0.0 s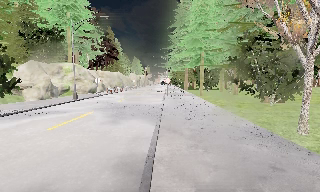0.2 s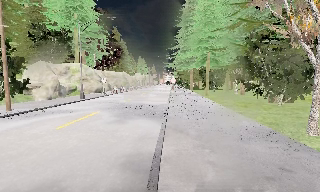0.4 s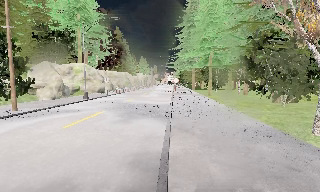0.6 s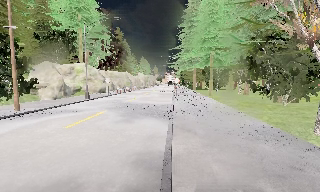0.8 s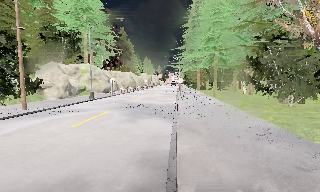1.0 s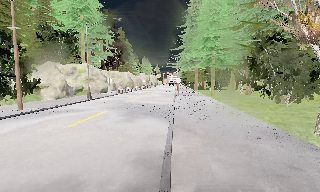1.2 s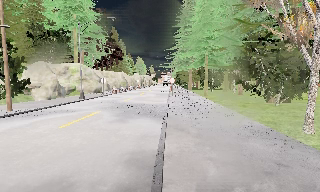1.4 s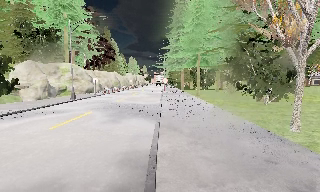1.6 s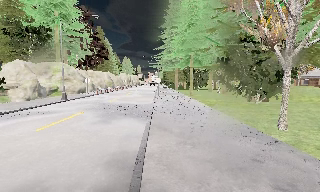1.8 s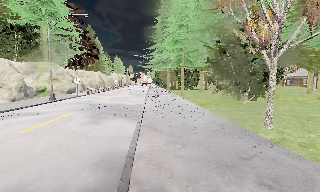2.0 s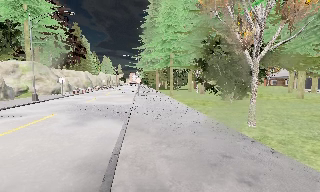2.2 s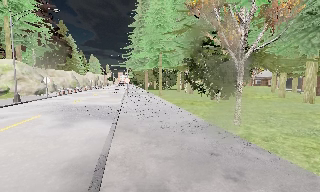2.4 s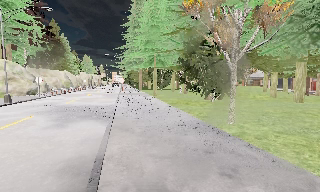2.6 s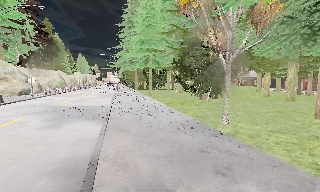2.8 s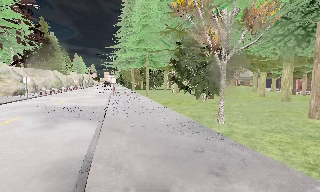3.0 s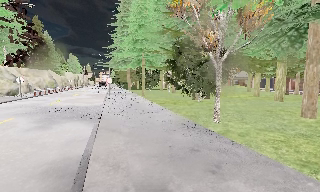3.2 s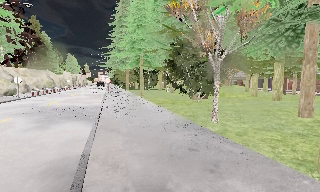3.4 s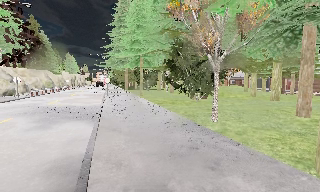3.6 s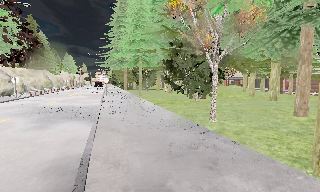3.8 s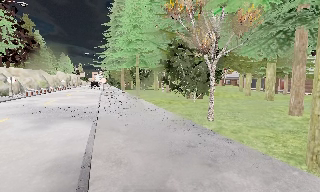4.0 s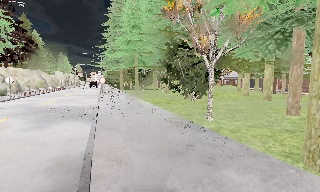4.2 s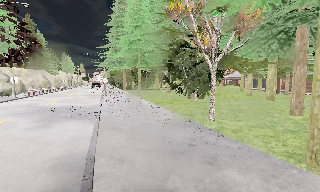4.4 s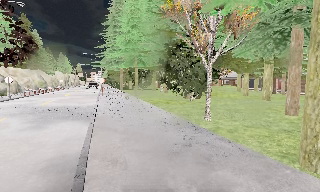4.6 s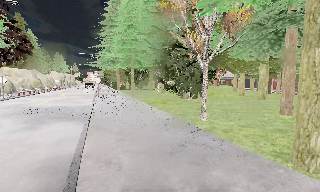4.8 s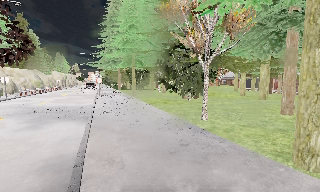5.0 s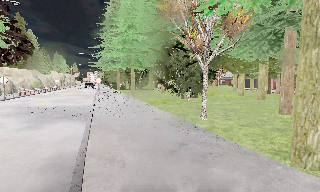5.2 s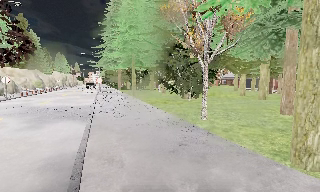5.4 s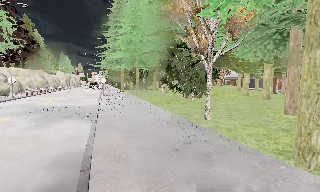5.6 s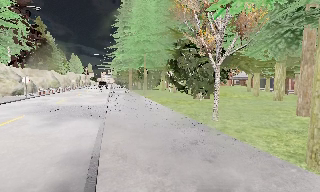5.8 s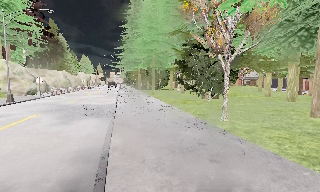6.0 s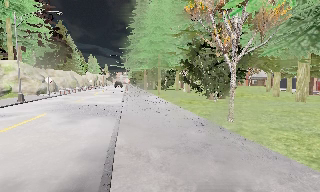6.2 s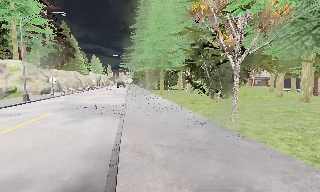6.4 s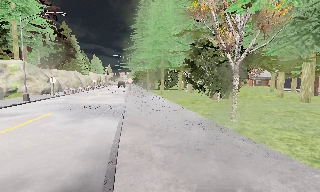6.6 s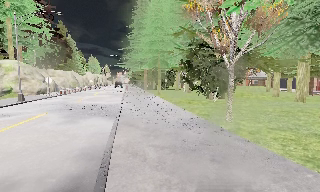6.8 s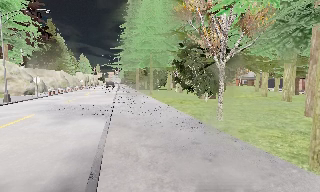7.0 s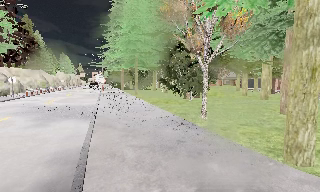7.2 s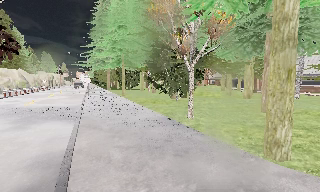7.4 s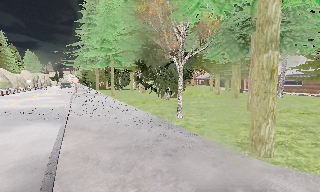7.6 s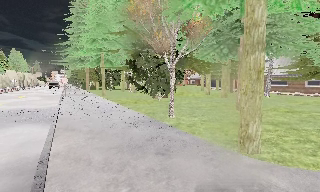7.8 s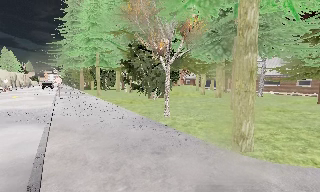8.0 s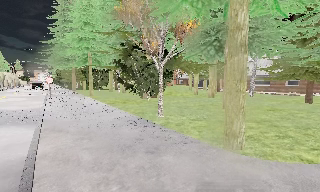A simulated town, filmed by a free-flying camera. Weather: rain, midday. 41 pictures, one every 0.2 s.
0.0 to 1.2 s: The camera shifts only a little, or ends up much as it began.
1.2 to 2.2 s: The camera pans to its right, which is clockwise from overhead, by about 15 degrees.
2.2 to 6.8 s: The camera travels backward, about 0.5 m, so what stands in front gets smaller.
6.8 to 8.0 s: The camera pans to its right, which is clockwise from overhead, by about 20 degrees.
The film runs backward here.
